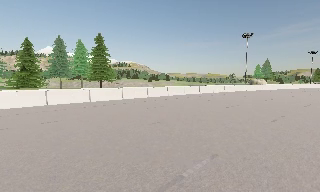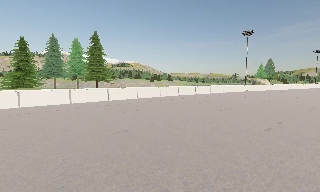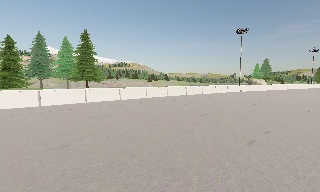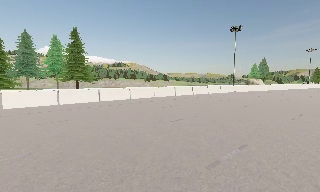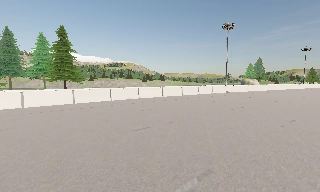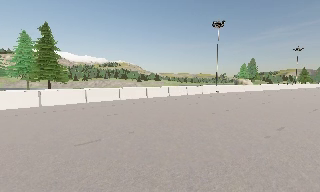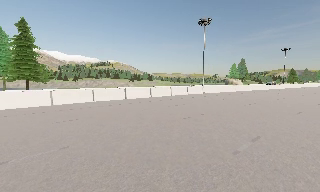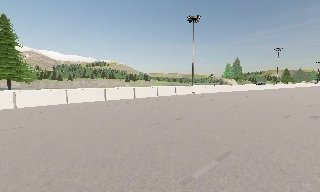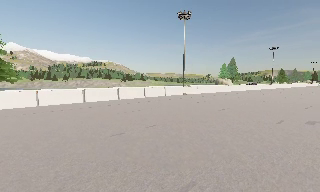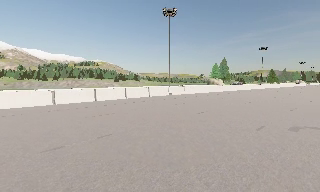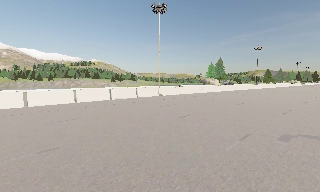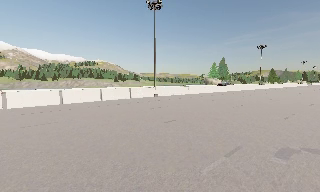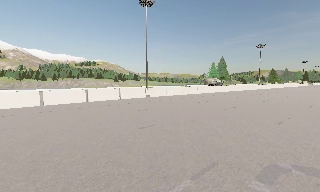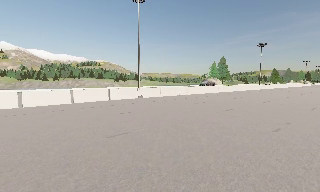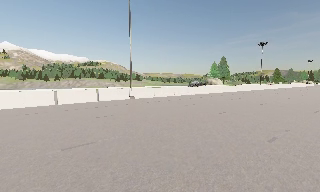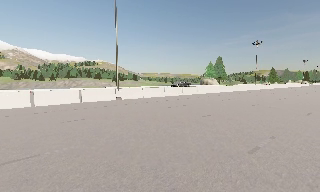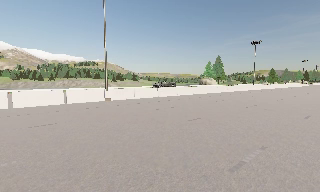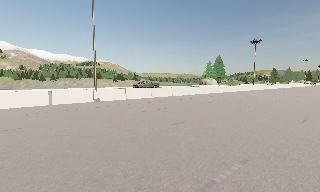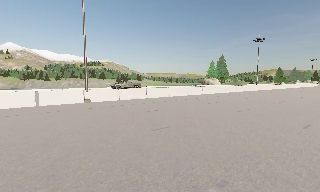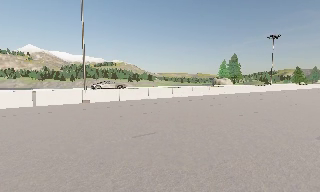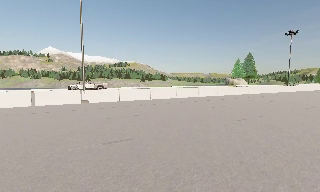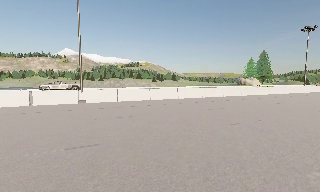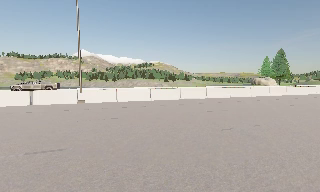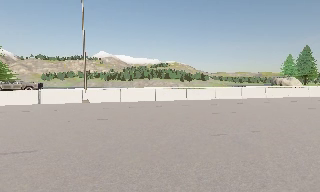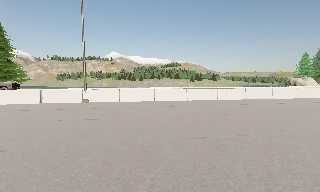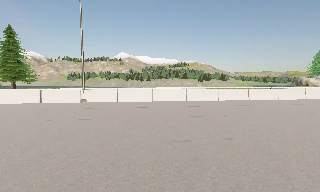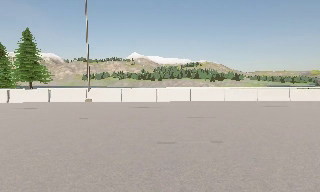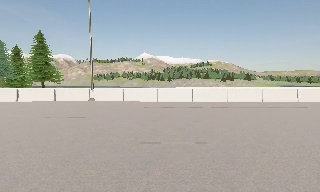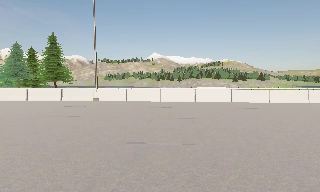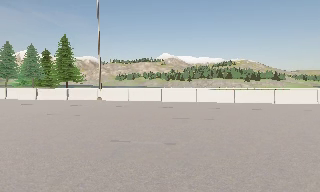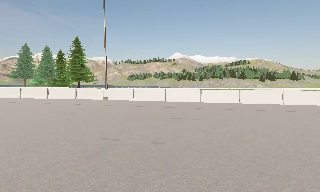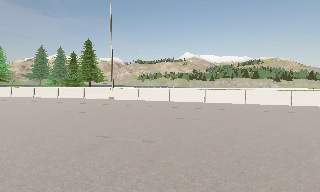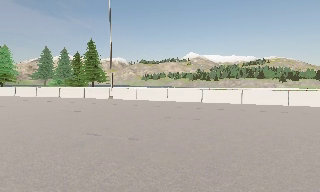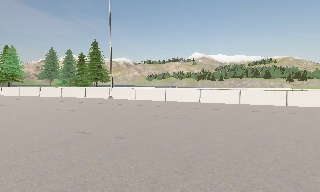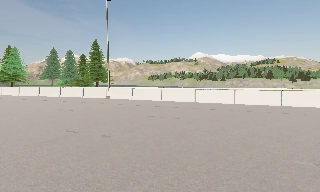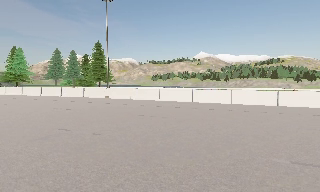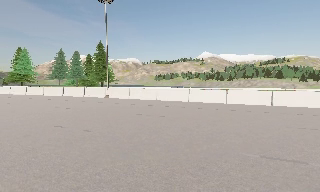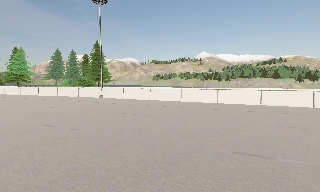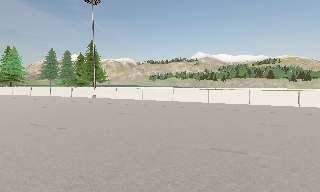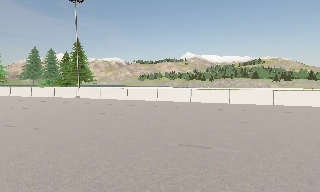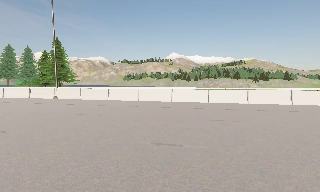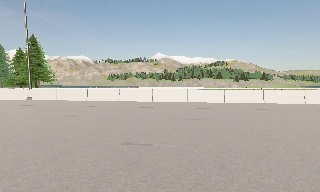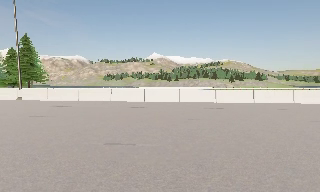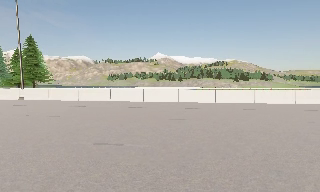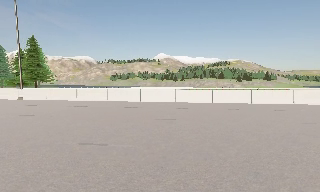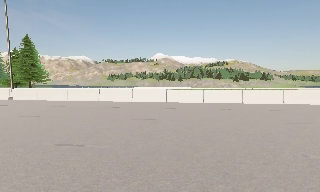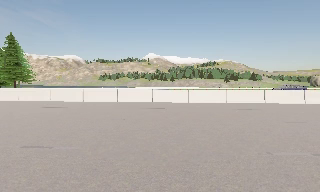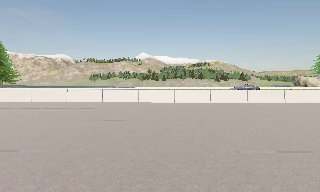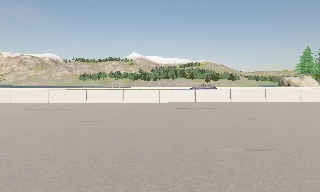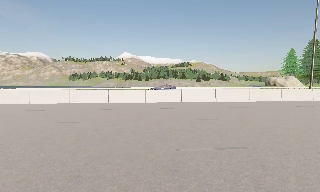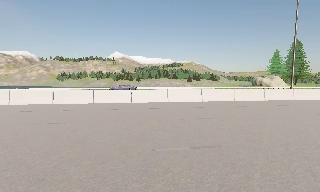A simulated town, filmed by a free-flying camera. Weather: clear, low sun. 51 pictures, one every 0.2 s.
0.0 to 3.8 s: The camera travels to its right and forward, about 30 m, so close, fixed things drift to the left.
3.8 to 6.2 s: The camera pans to its left, which is counterclockwise from overhead, by about 50 degrees. It travels to its right, about 12 m. It loses speed.
6.2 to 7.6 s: The camera travels to its right, about 4 m, so close, fixed things drift to the left.
7.6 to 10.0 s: The camera swings to its right by about 30 degrees, and the scene slides to the left. It travels to its right, about 6 m, so close, fixed things drift to the left.
The film runs forward here.
